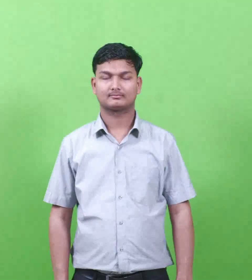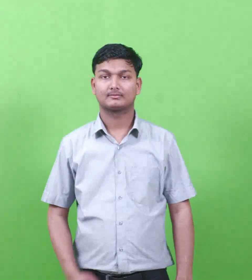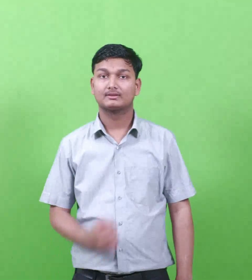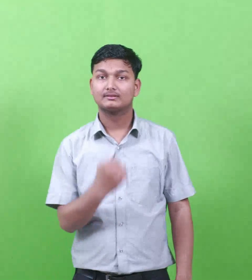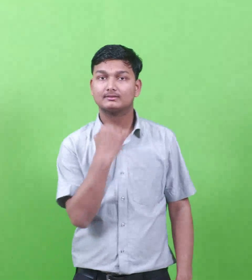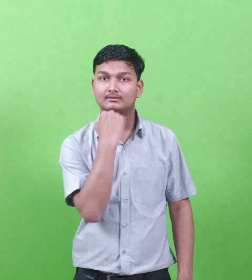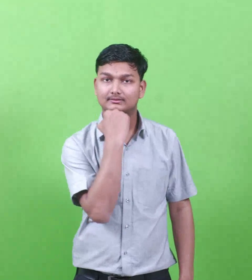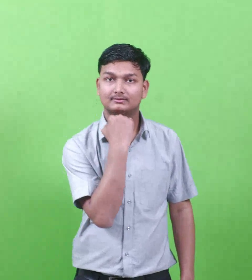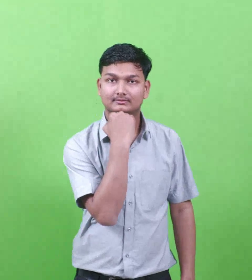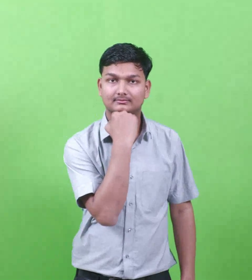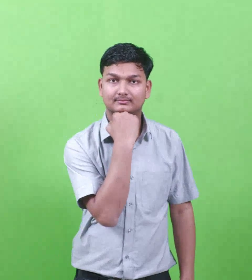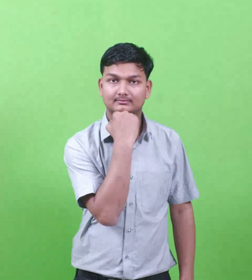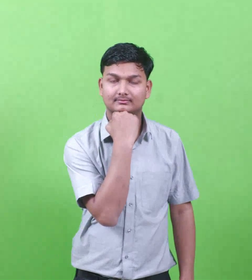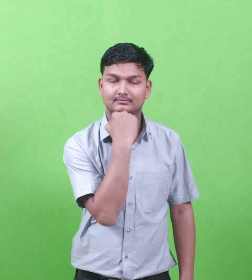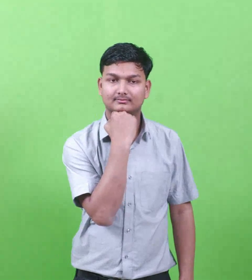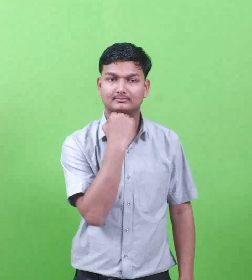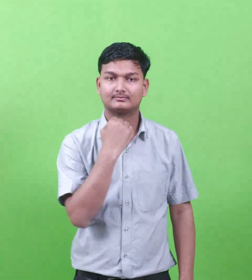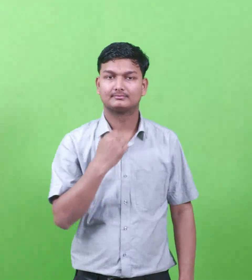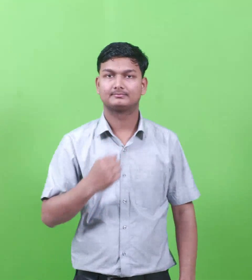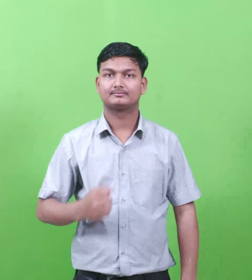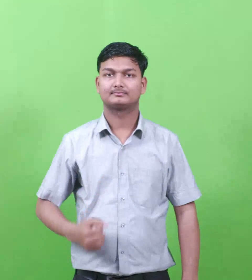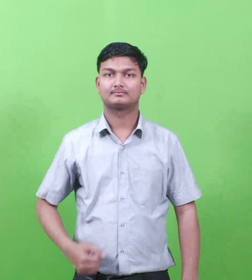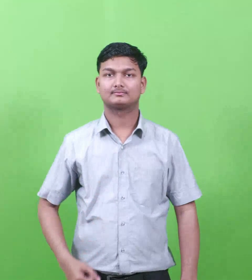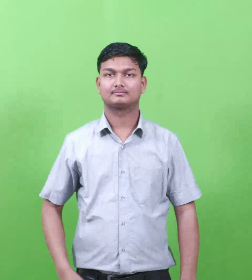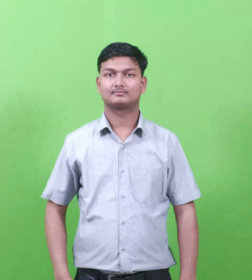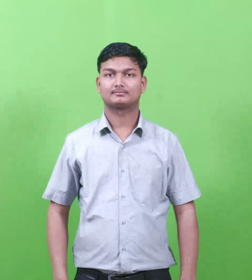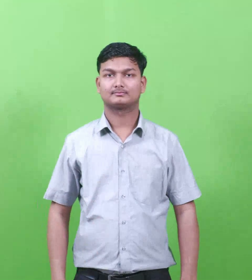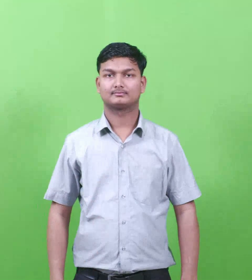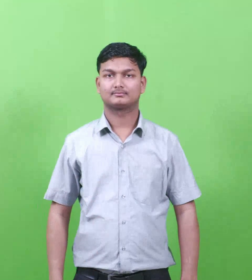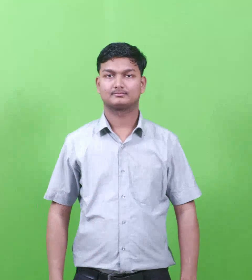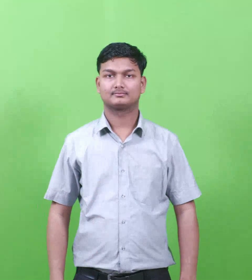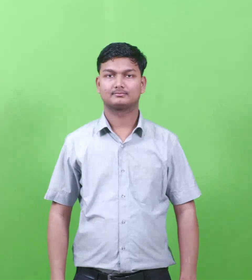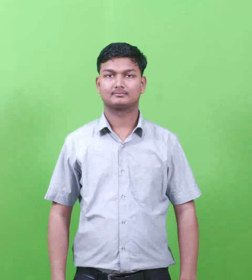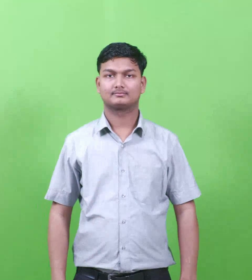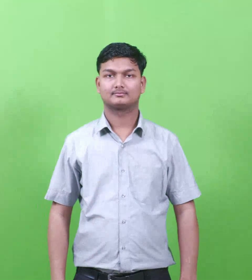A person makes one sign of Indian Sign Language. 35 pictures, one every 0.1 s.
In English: simon the zealot
